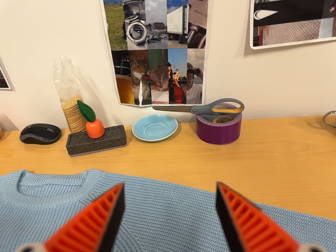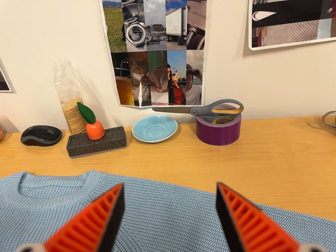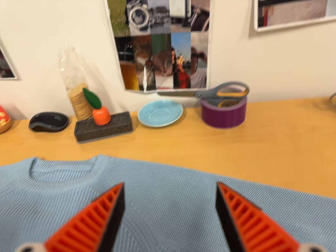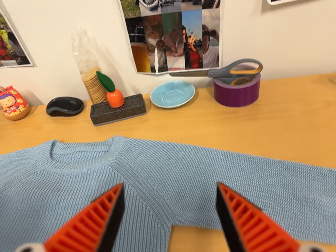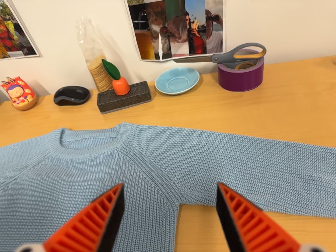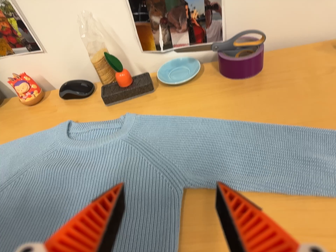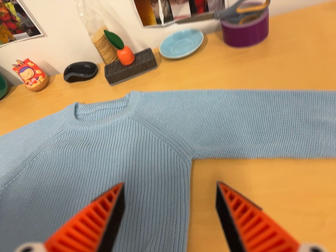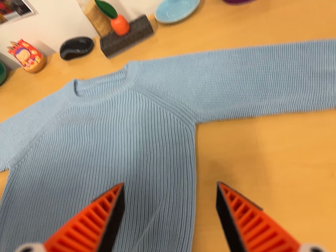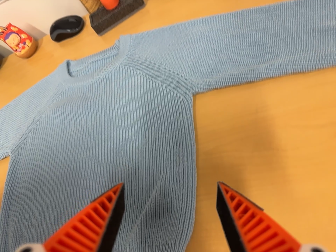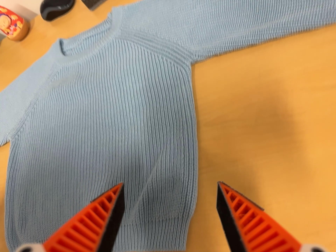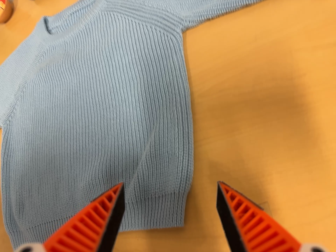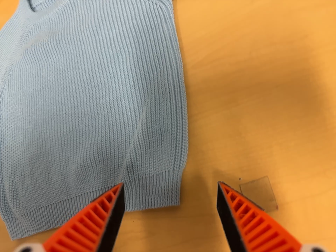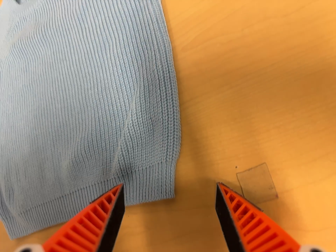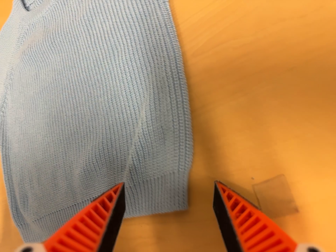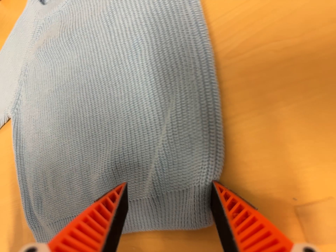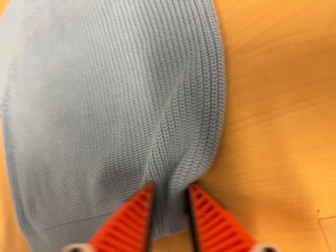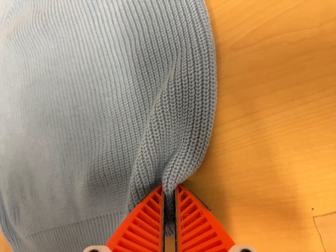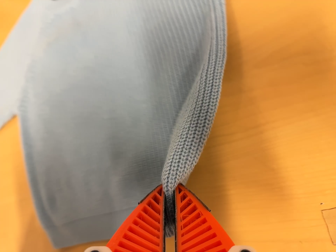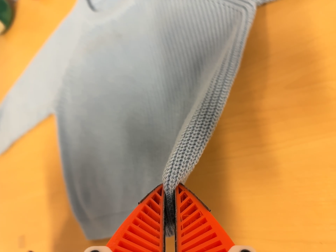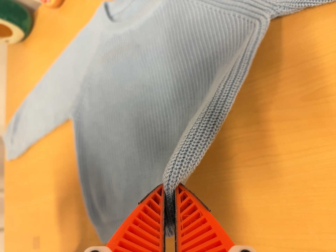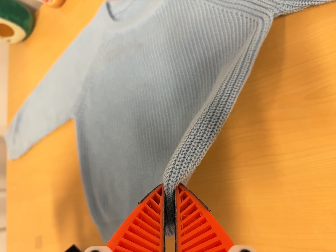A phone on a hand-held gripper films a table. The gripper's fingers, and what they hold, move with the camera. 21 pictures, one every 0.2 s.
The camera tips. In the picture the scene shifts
upward.
0.0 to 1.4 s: The scene slides to the right, as the camera pans about 10 degrees to its left. It travels toward the bottom of its view, about 7 cm, so close, fixed things drift upward. Its aim tips toward the bottom of its view by about 20 degrees, and the scene shifts upward. It rolls about its line of sight by about 15 degrees, and the scene rotates counterclockwise.
1.4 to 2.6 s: The camera travels forward and to its right, about 10 cm, so what stands in front looms larger. Its aim tips toward the bottom of its view by about 20 degrees, and the scene shifts upward. It rolls about its line of sight by about 15 degrees, and the scene rotates counterclockwise.
2.6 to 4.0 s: The camera travels to its left, about 12 cm, so close, fixed things drift to the right.
The film runs forward here.
